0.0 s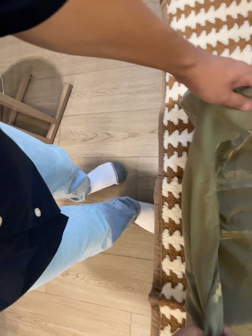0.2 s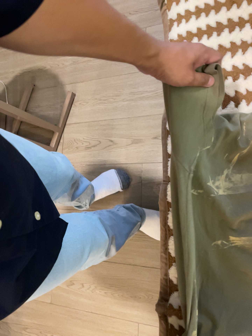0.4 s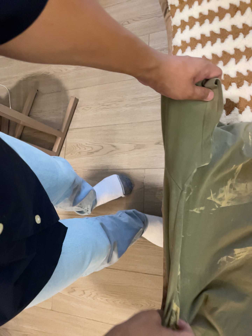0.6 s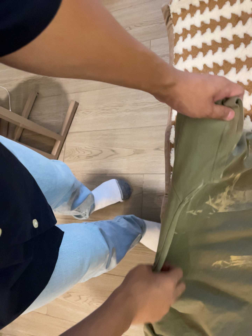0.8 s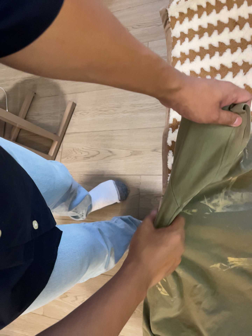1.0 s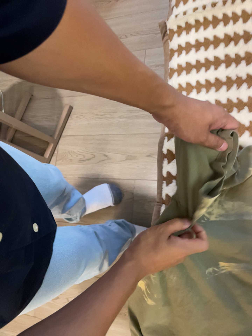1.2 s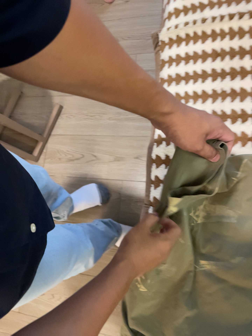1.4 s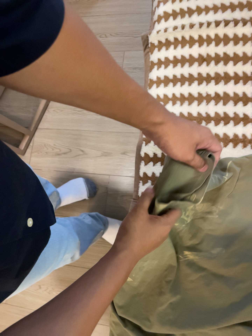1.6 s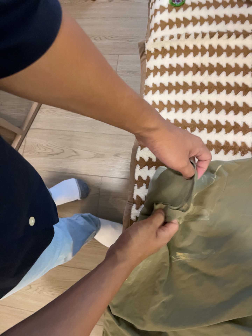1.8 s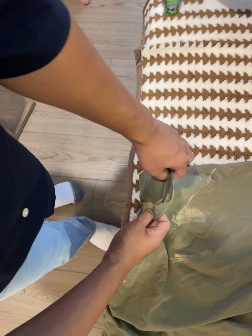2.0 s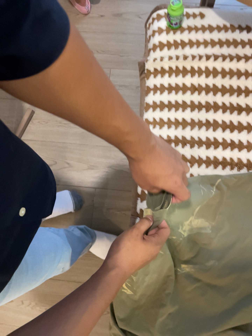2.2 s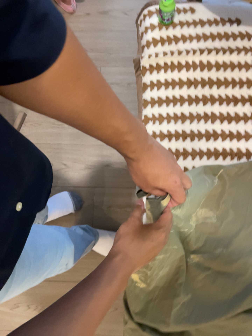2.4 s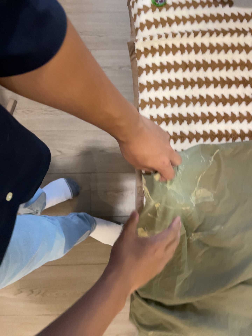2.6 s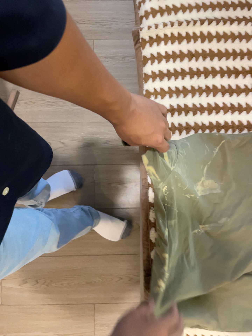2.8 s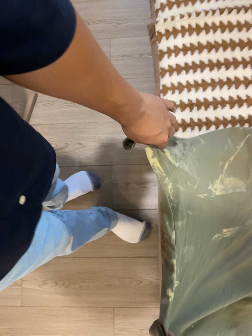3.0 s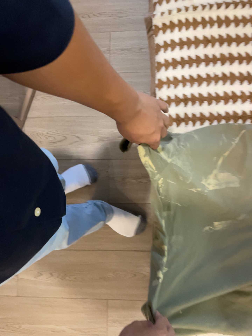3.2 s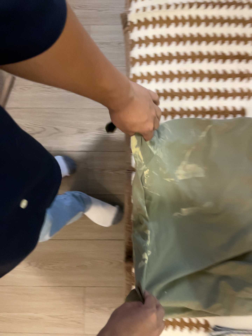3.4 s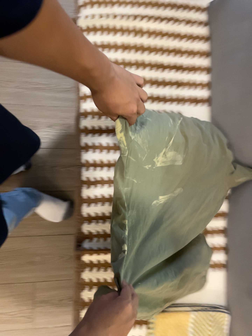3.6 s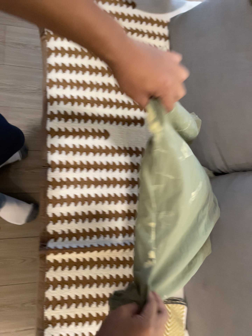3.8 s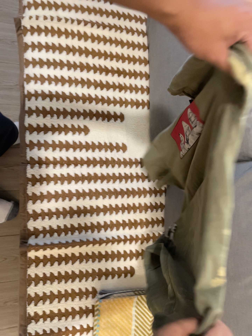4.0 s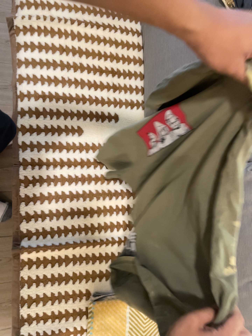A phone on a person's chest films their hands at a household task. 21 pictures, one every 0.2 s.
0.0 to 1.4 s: The camera travels backward and to its left, about 12 cm, so what stands in front gets smaller.
1.4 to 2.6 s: The camera pans to its right by about 15 degrees. It travels to its left, about 20 cm.
2.6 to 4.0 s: The camera swings to its right by about 20 degrees, and the scene slides to the left. It travels backward, to its right and toward the bottom of its view, about 18 cm, so what stands in front gets smaller.
The film runs backward here.
